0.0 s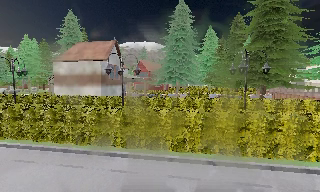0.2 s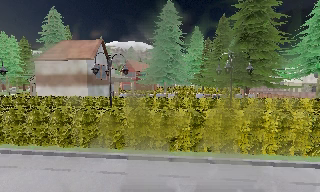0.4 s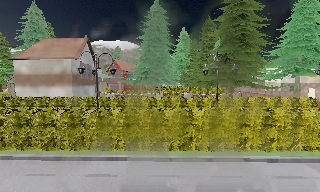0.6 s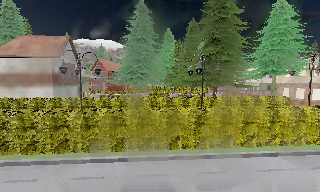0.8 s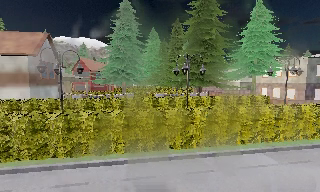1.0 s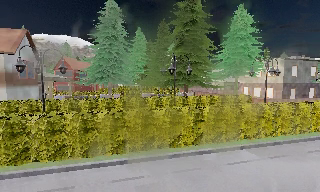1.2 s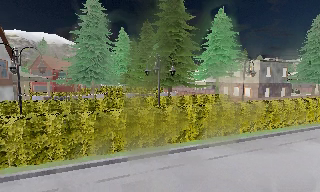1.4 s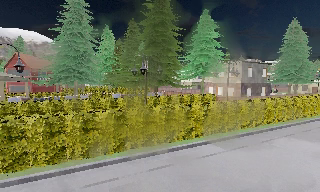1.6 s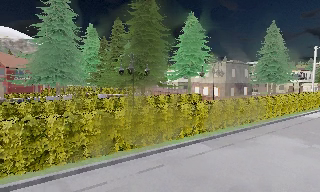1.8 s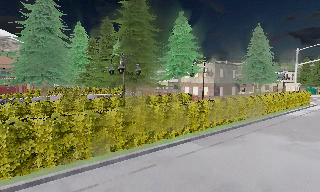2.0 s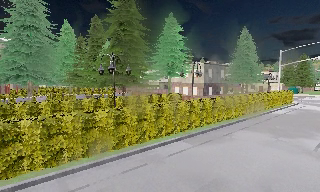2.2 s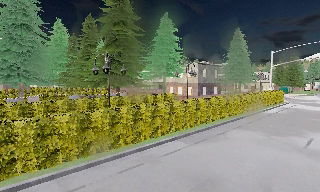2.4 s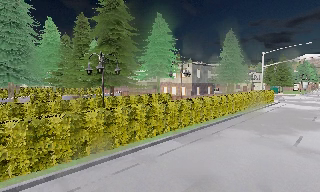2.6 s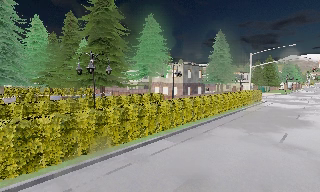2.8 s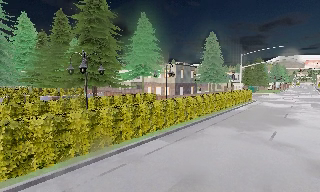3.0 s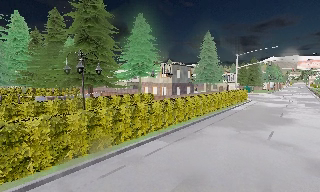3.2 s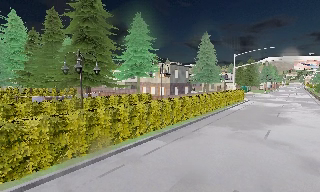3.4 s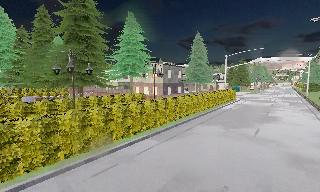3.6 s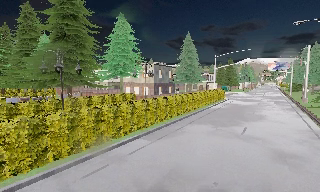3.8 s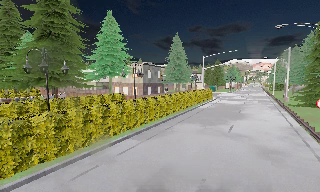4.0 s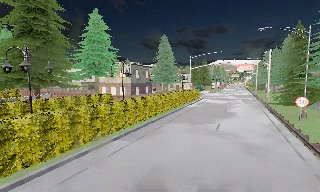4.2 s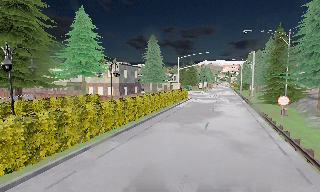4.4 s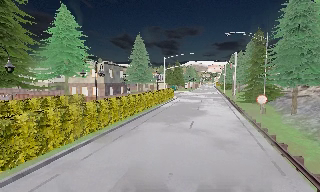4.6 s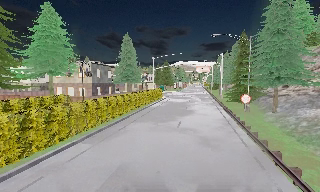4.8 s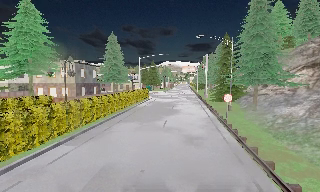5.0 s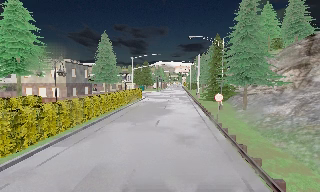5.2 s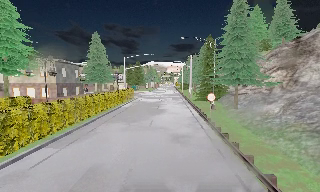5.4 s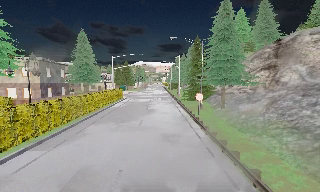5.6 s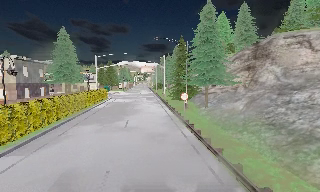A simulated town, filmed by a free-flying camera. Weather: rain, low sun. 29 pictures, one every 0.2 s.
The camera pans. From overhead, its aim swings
clockwise.
The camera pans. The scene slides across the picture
to the left.
0.0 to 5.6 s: The scene slides to the left, as the camera pans about 105 degrees to its right. It travels to its left and backward, about 1.5 m.
The film runs backward here.
